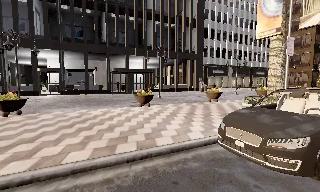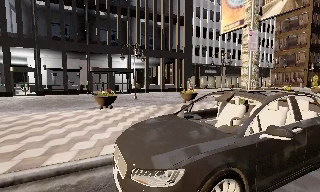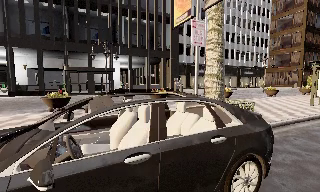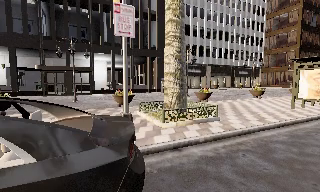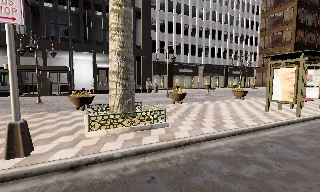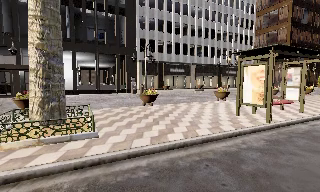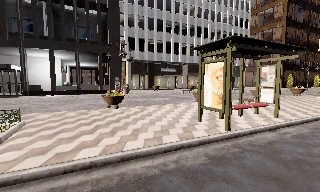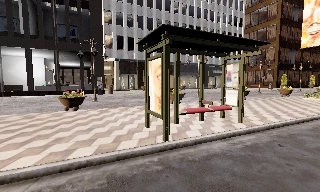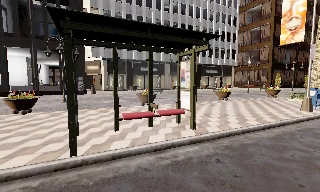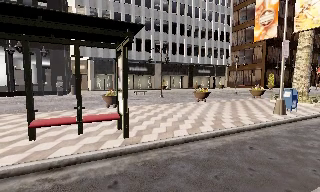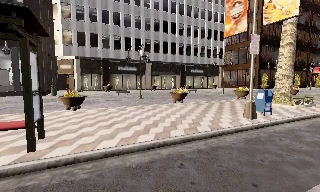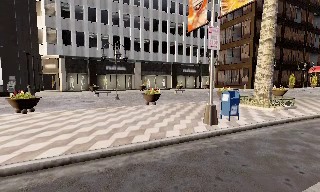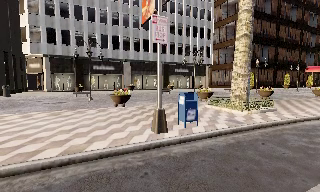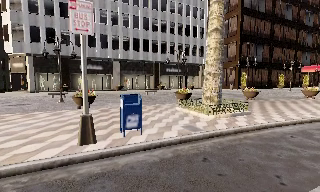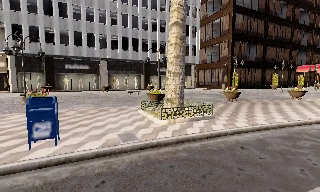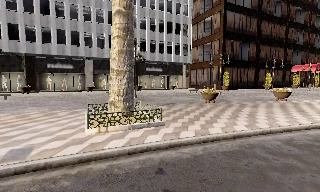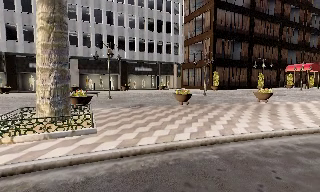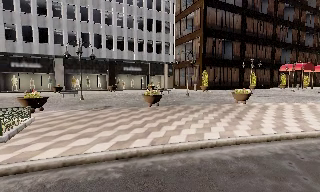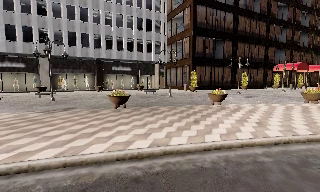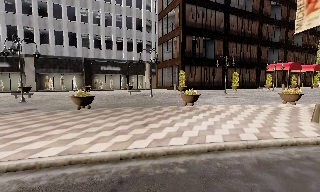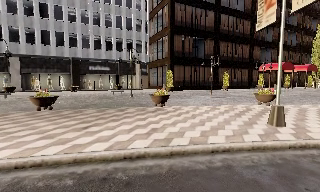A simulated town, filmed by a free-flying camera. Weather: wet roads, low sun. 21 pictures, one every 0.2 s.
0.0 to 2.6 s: The camera travels to its right and forward, about 30 m, so close, fixed things drift to the left.
2.6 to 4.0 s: The camera travels to its right, about 14 m, so close, fixed things drift to the left.
The film runs backward here.
